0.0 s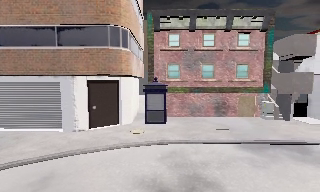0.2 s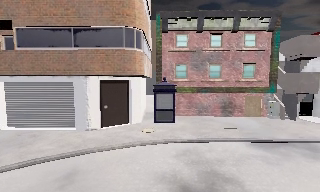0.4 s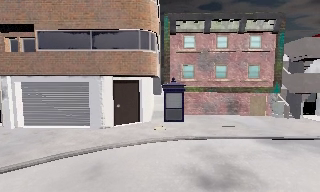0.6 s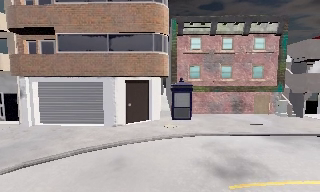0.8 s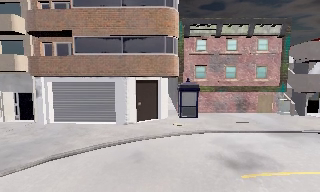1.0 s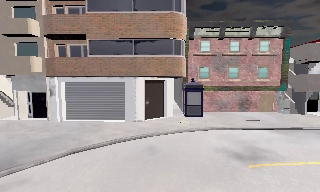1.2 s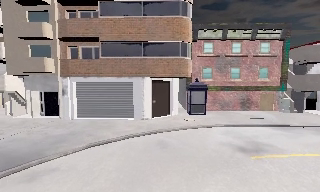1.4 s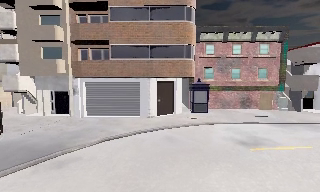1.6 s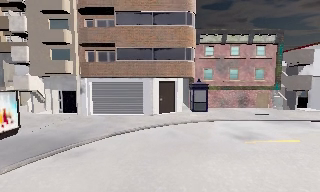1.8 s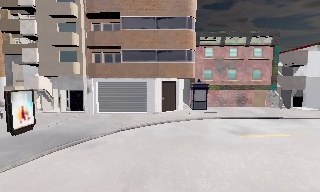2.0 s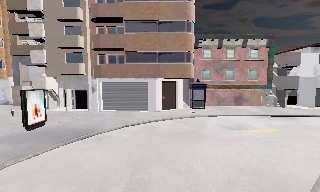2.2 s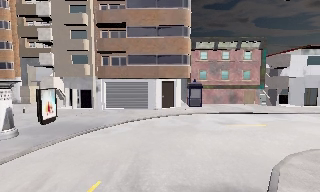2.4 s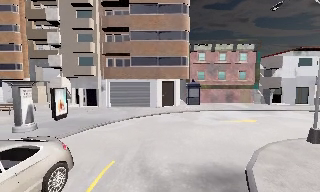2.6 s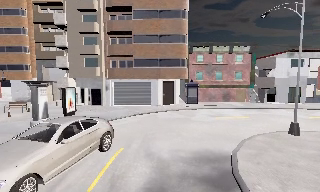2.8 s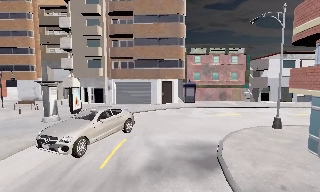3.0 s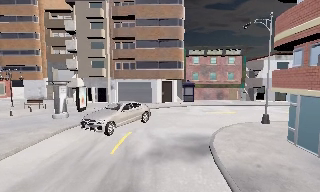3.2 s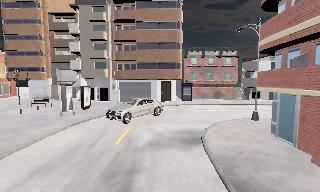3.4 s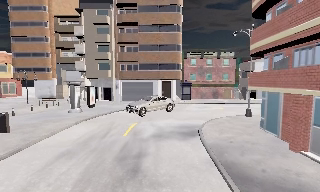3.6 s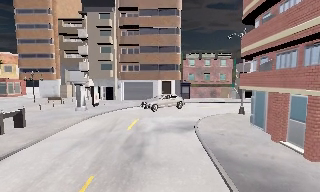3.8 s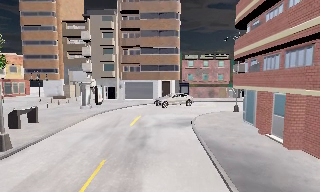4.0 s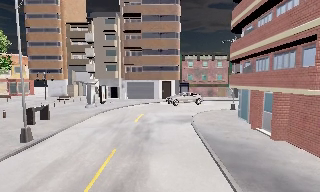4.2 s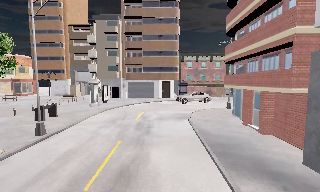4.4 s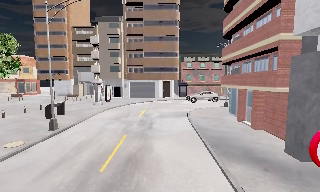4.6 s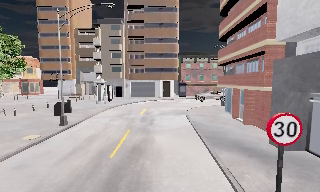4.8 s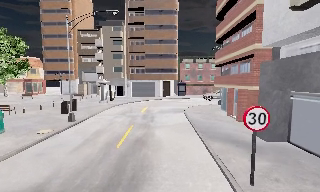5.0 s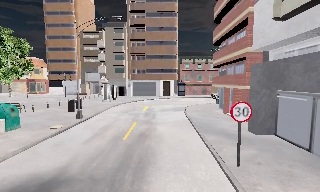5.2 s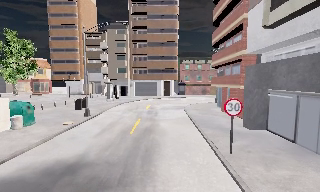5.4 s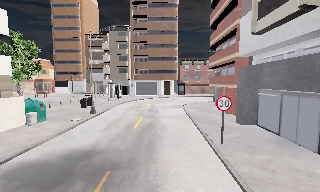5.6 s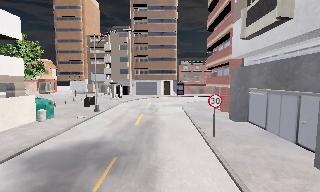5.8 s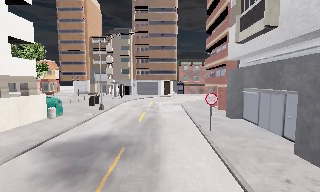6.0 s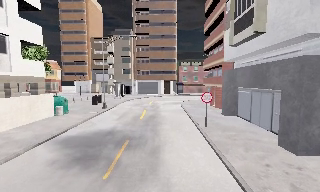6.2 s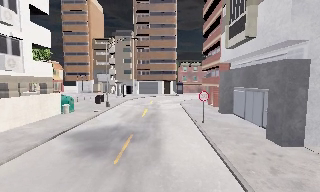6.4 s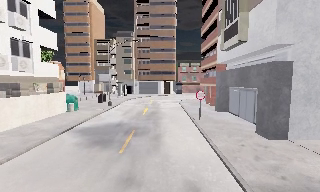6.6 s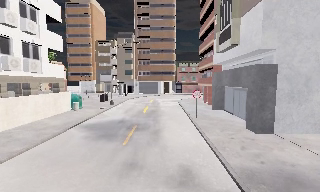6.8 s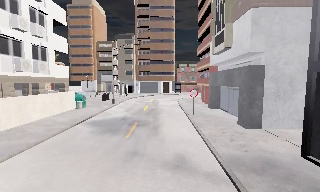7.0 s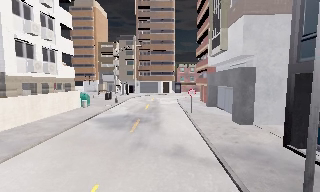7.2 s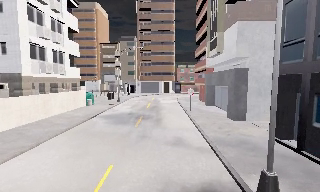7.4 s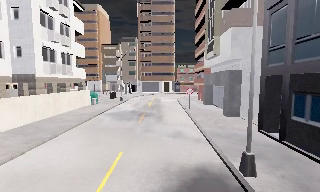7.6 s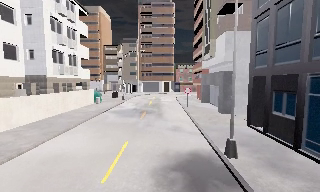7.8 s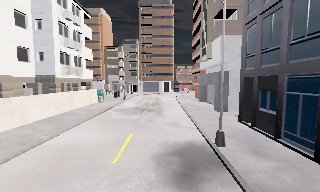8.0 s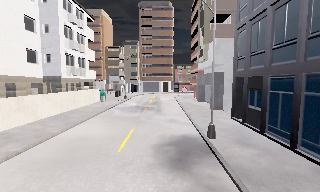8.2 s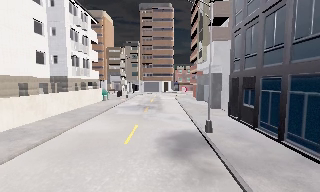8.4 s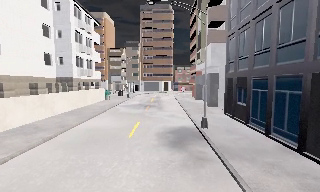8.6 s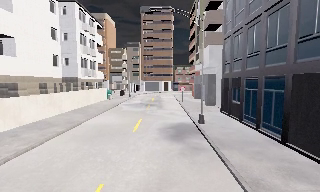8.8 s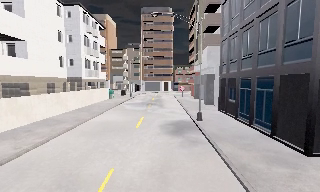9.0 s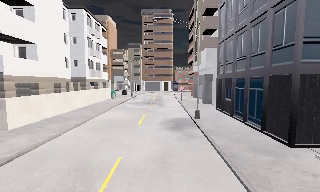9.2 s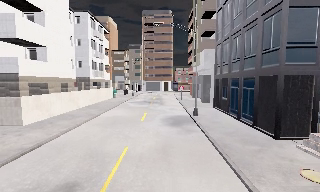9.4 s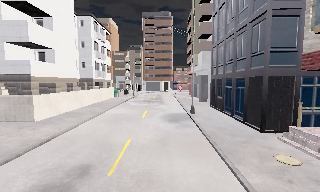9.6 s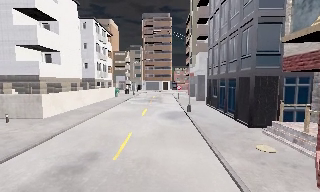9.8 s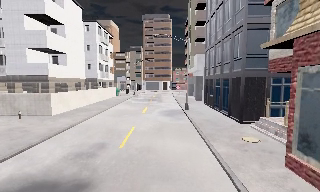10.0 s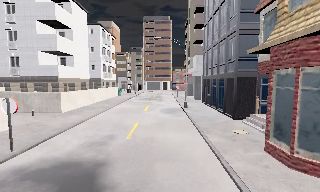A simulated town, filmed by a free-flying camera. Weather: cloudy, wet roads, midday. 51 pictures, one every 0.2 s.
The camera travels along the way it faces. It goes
backward.
0.0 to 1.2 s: The camera travels to its left and backward, about 4.5 m, so close, fixed things drift to the right.
1.2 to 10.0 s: The camera travels backward, about 45 m, so what stands in front gets smaller.
The film runs backward here.
